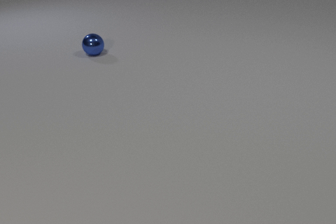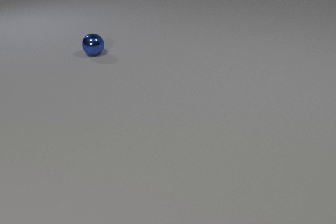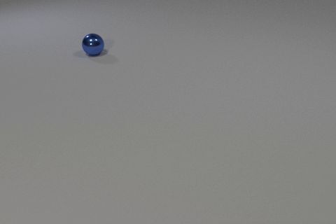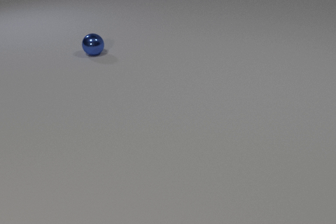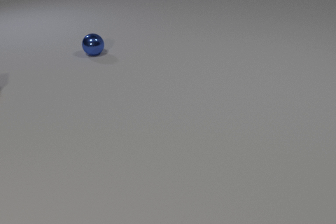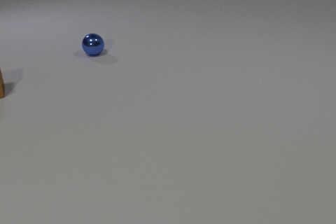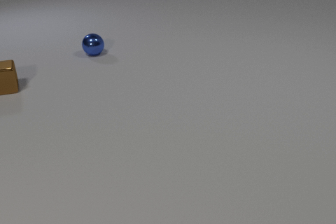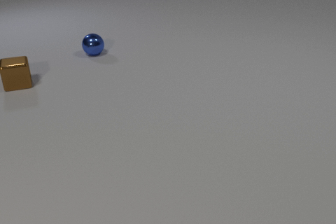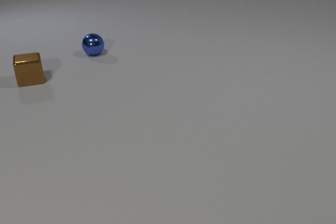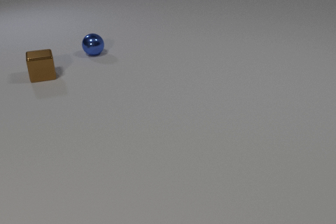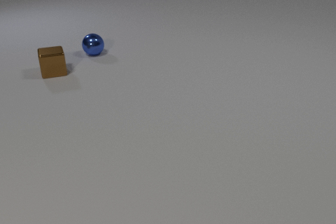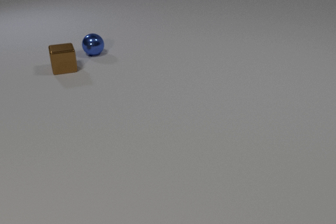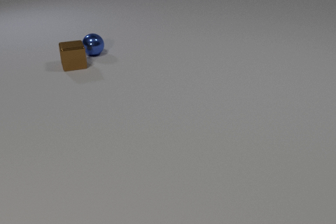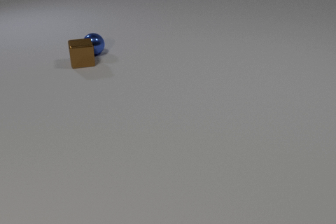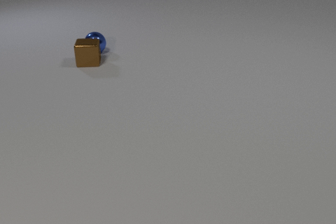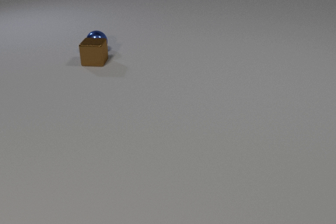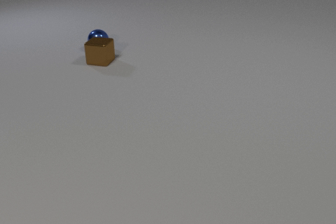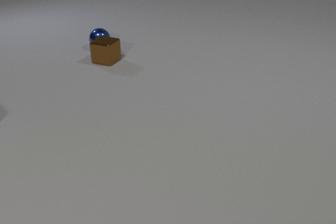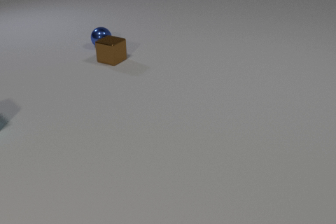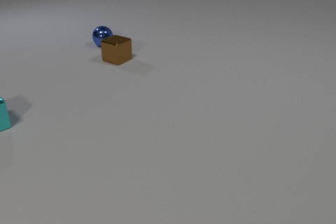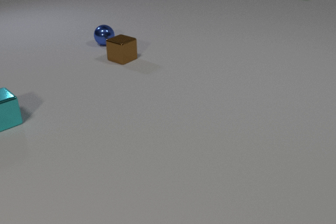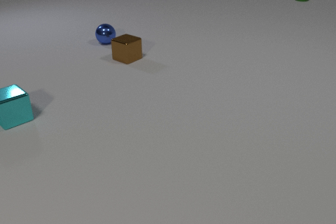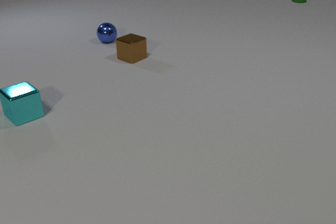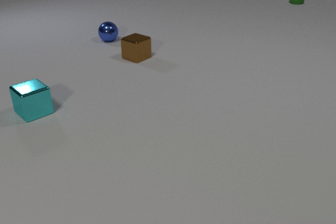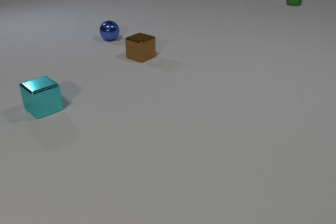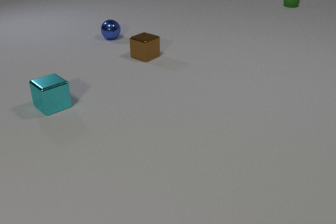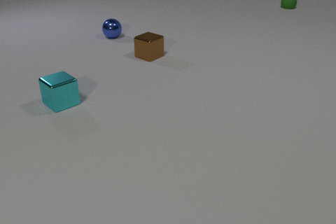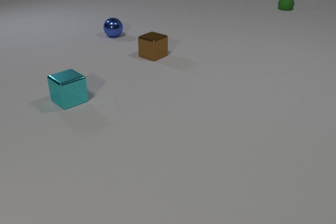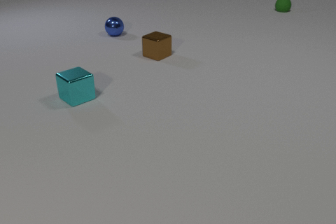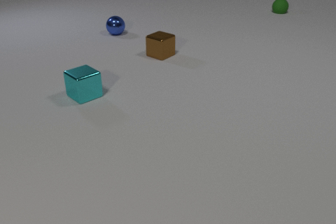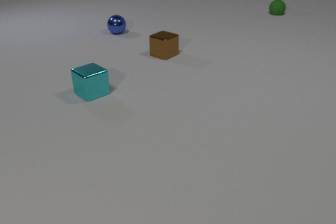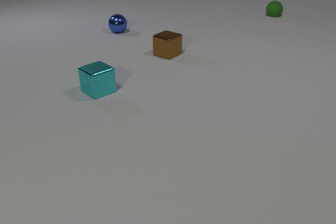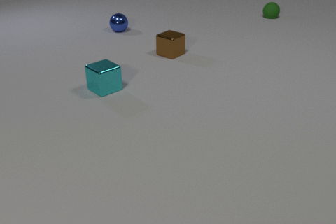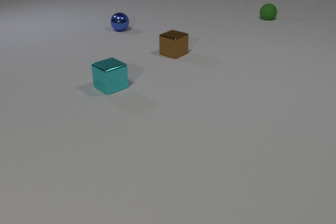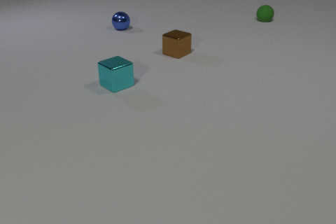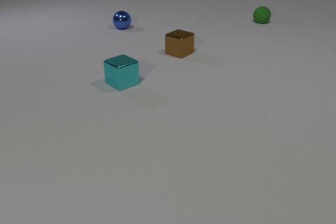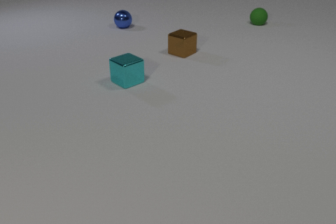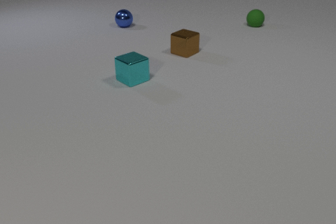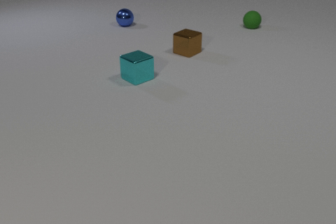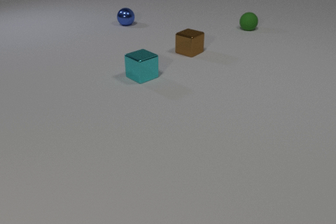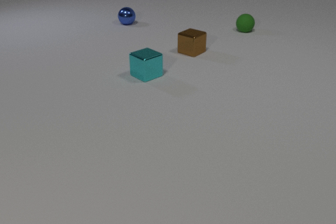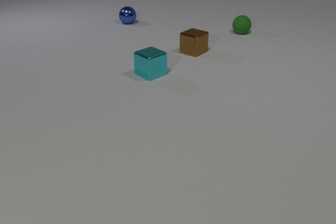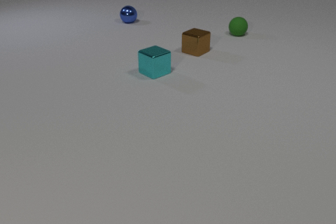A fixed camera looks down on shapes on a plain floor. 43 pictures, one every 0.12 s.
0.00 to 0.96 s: The brown metal cube comes in at the left edge, slides to the right and away from the camera.
0.96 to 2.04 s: The brown metal cube slides to the right and away from the camera, spins so that its near face slides to the left, clockwise seen from above. The blue metal sphere rolls away from the camera and to the right. The brown metal cube and the blue metal sphere collide.
2.04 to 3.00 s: The brown metal cube slides to the right. The blue metal sphere rolls away from the camera. The green rubber sphere comes in at the top edge, rolls toward the camera. The cyan metal cube comes in at the left edge, slides to the right.
3.00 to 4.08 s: The brown metal cube slides to the right. The blue metal sphere rolls away from the camera. The green rubber sphere rolls toward the camera and to the left. The cyan metal cube slides to the right and away from the camera.
4.08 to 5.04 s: The brown metal cube slides to the right. The blue metal sphere rolls away from the camera. The green rubber sphere rolls toward the camera and to the left. The cyan metal cube slides to the right and away from the camera.
How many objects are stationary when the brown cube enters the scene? 1.
How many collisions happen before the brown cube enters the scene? 0.
How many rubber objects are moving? 1.
